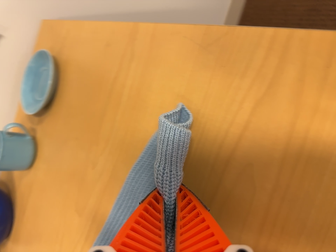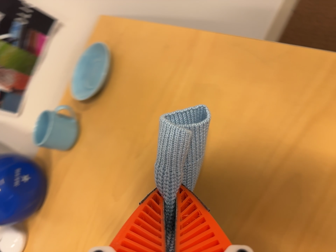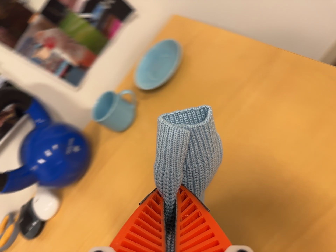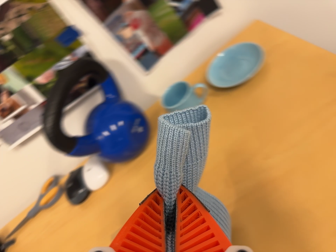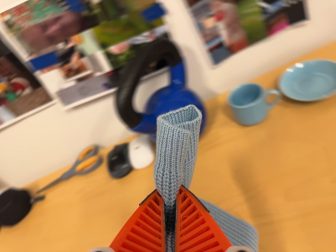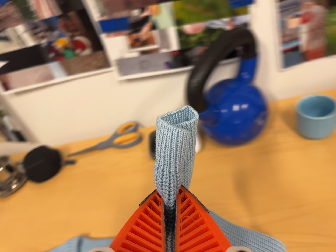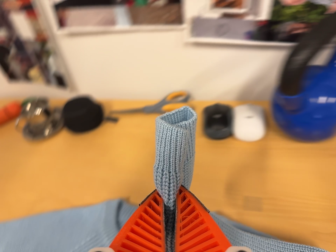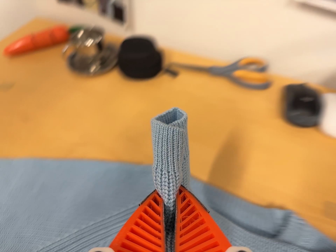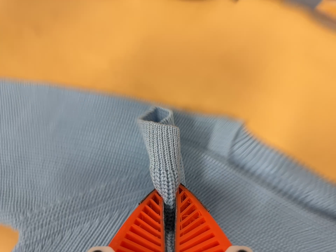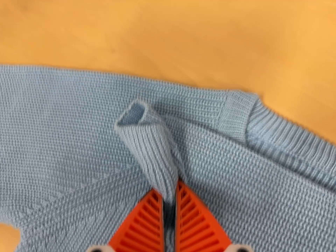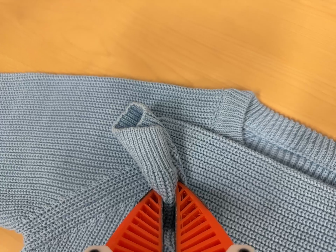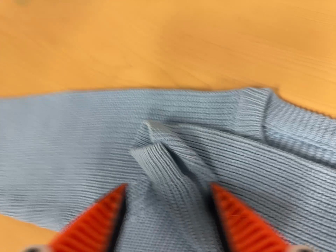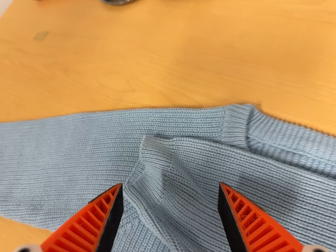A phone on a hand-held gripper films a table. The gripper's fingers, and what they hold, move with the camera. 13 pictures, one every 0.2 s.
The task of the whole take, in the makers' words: right arm across.
0.0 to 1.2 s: The camera swings to its left by about 20 degrees, and the scene slides to the right. It travels to its left, about 50 cm, so close, fixed things drift to the right. It rolls about its line of sight by about 75 degrees, and the scene rotates clockwise.
1.2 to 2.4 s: The scene slides to the right, as the camera pans about 20 degrees to its left. It travels forward and to its left, about 16 cm, so what stands in front looms larger. Its aim tips toward the bottom of its view by about 20 degrees, and the scene shifts upward. It rolls about its line of sight by about 10 degrees, and the scene rotates clockwise.
The film runs forward here.
